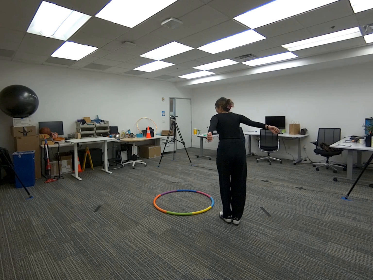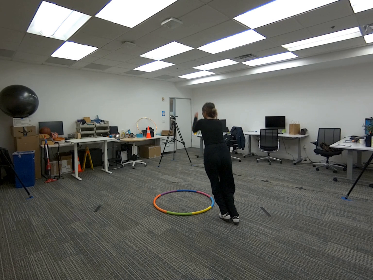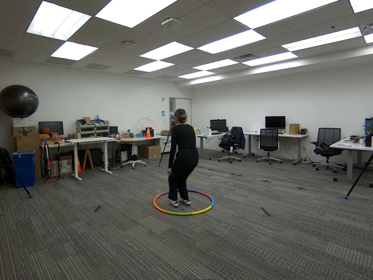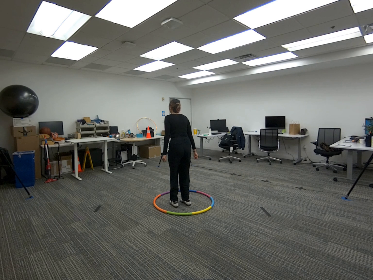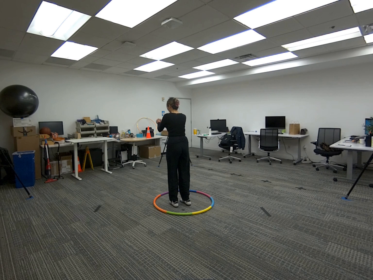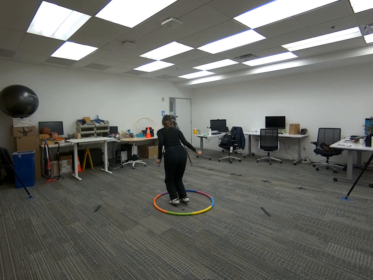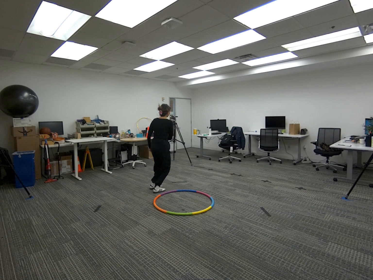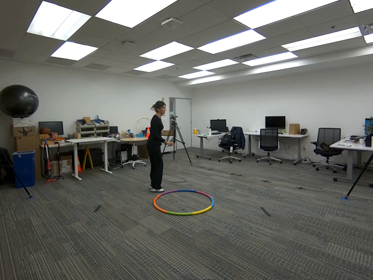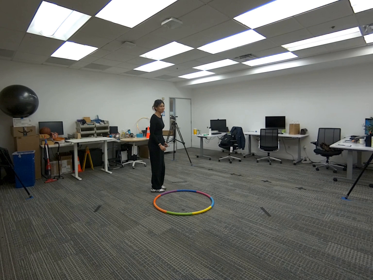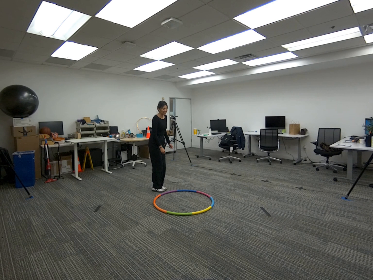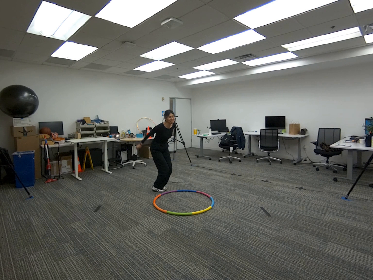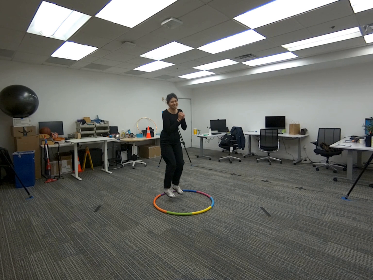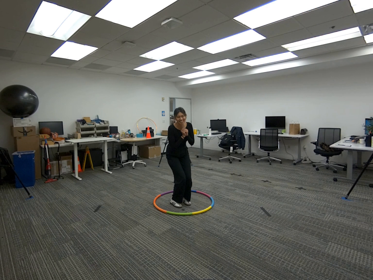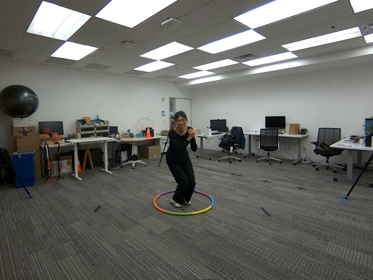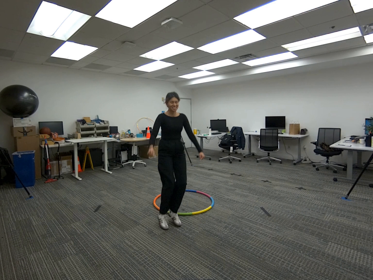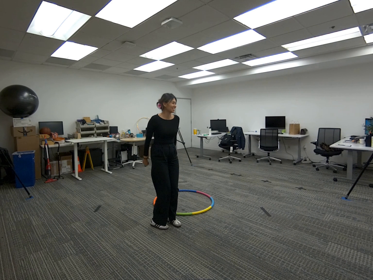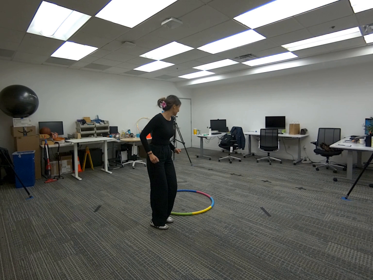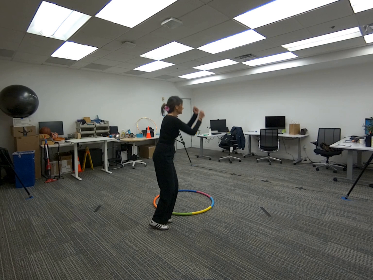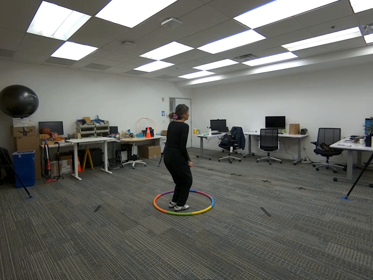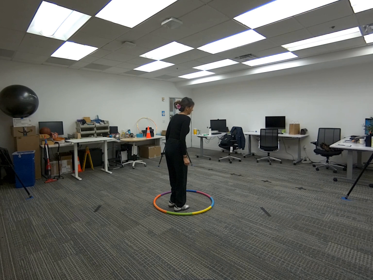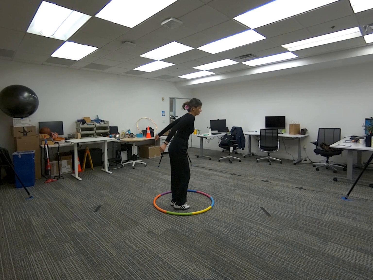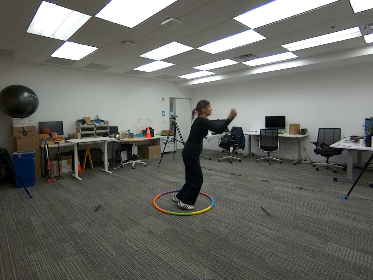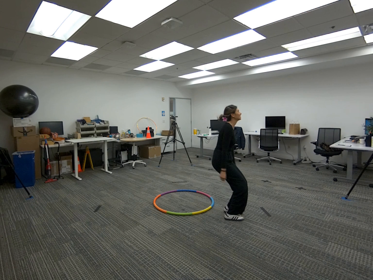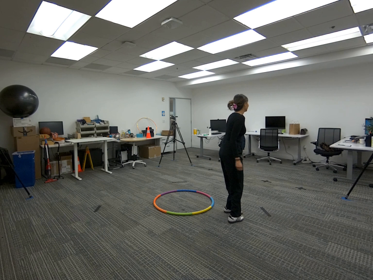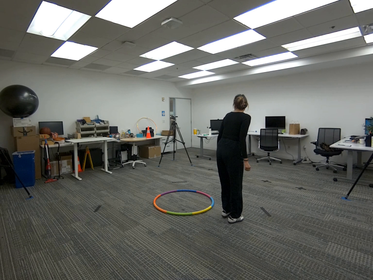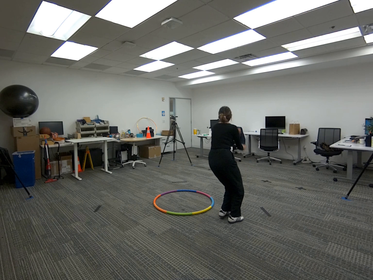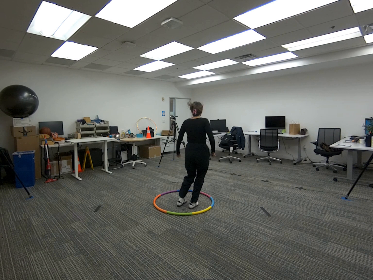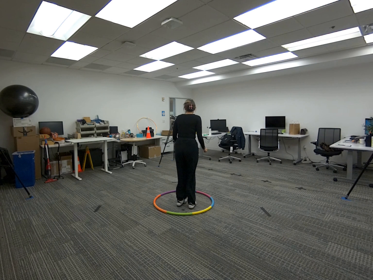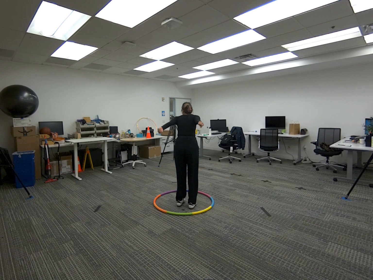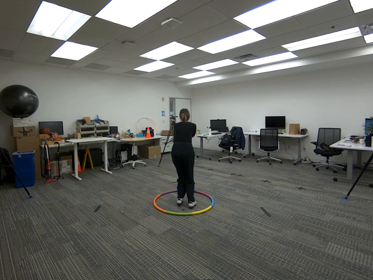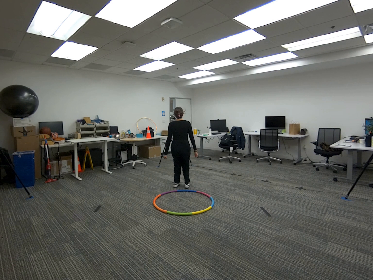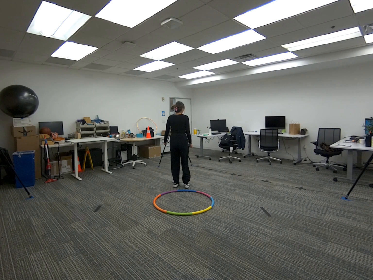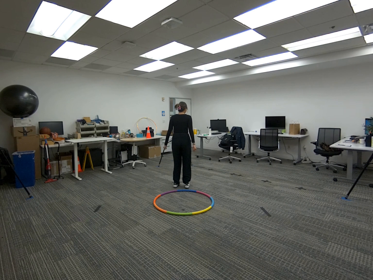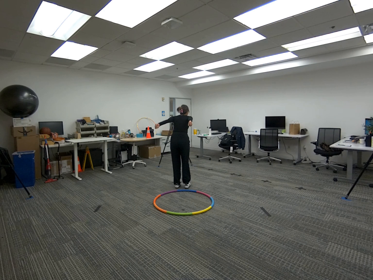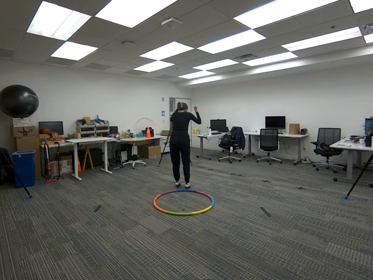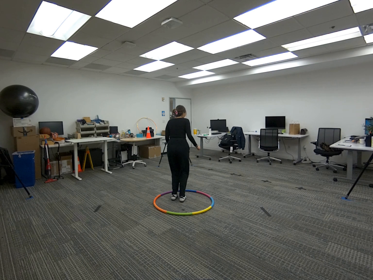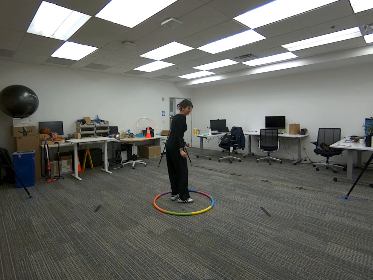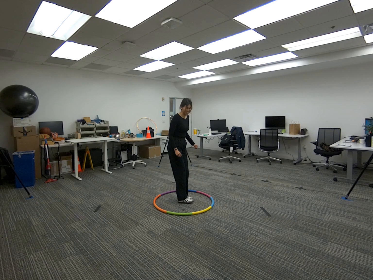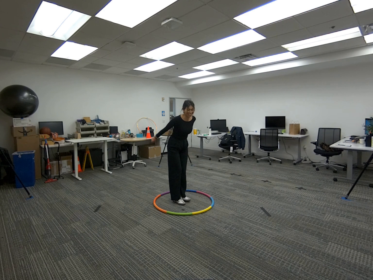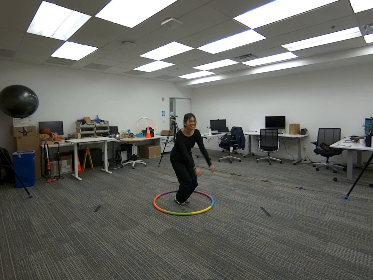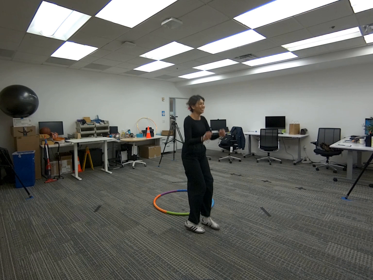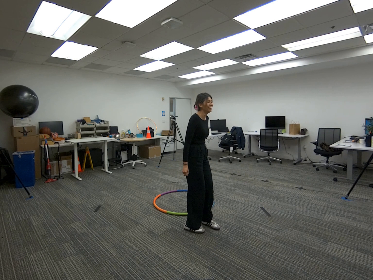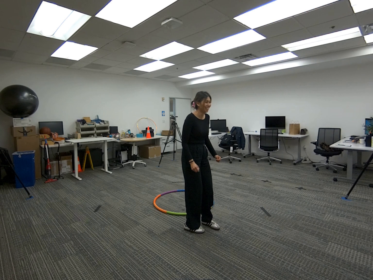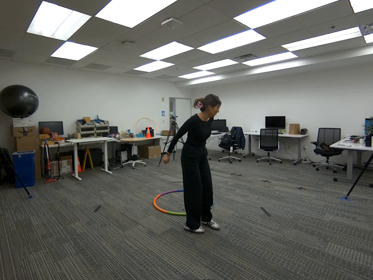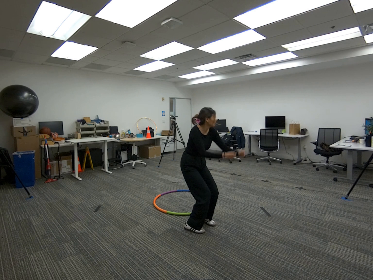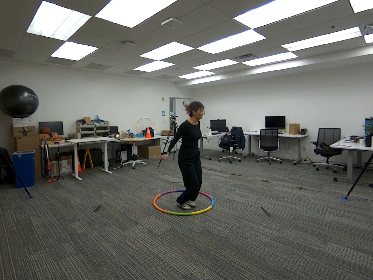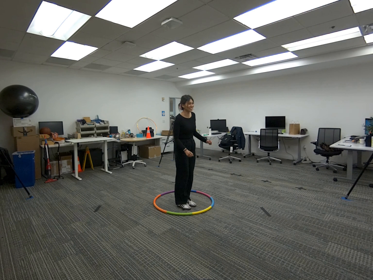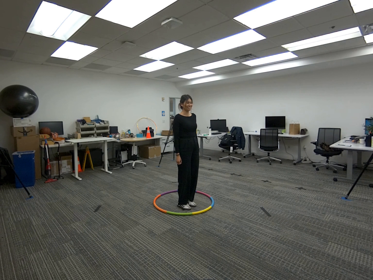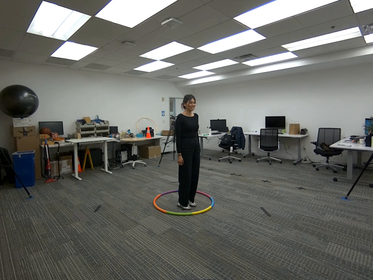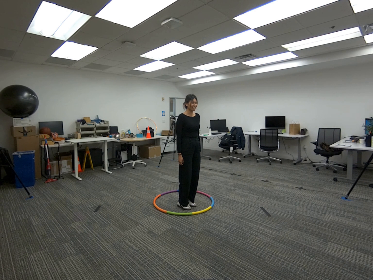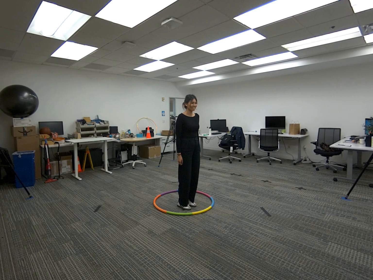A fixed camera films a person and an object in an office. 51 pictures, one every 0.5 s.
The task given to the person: Walk over to the hula hoop on the floor. Using both feet jump inside the hula hoop, and then jump out of the hula hoop. Repeat until done.
